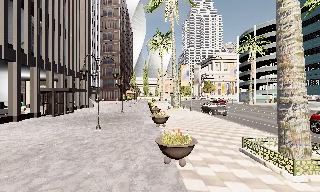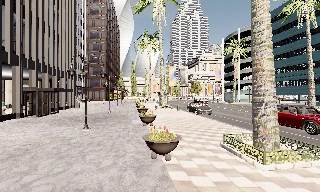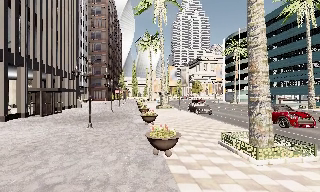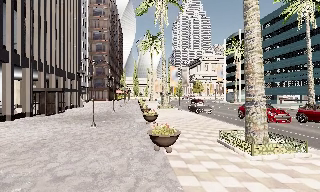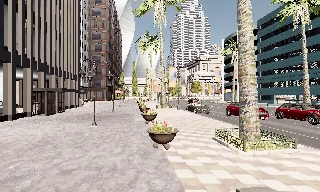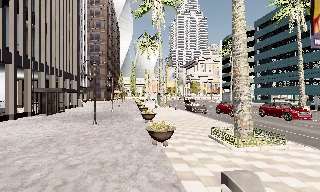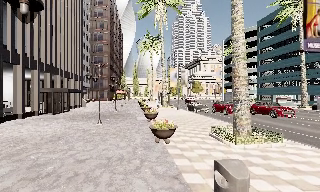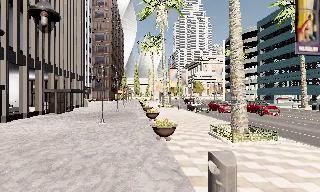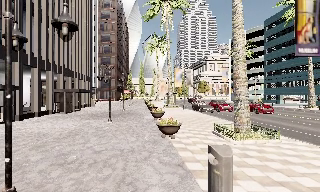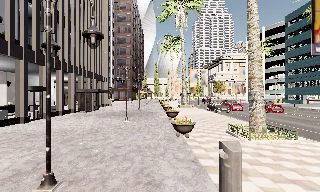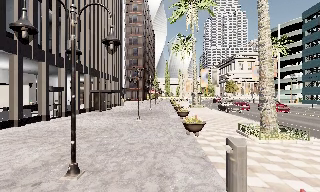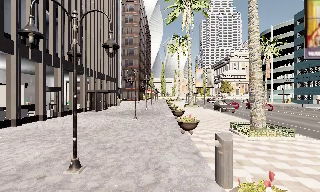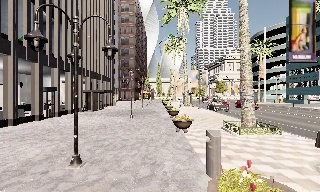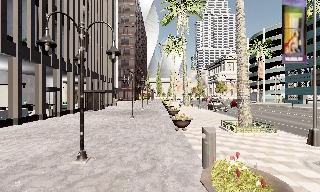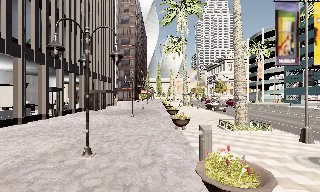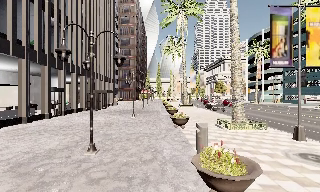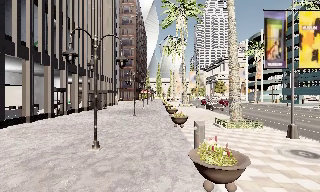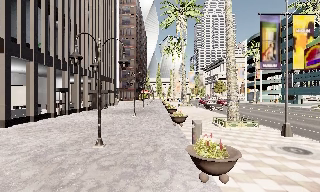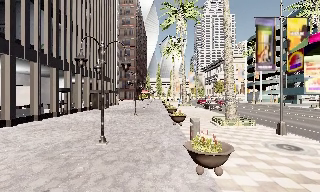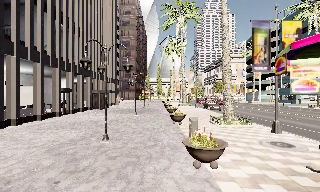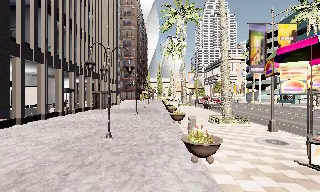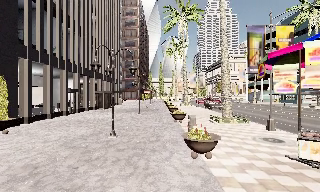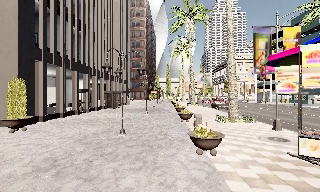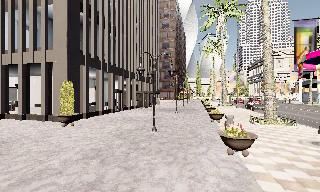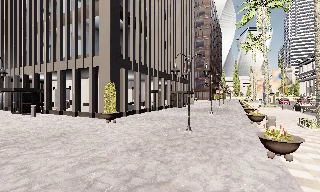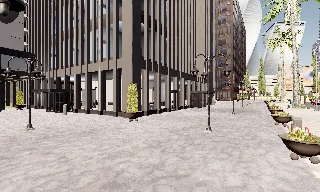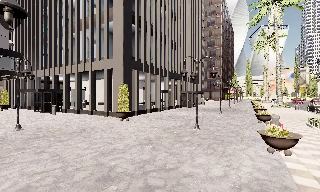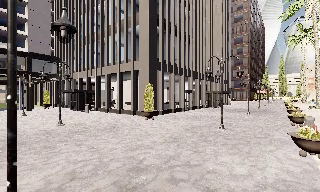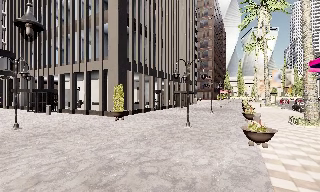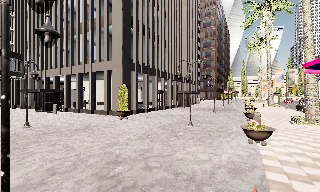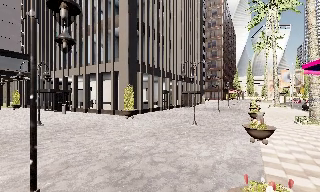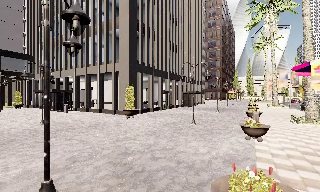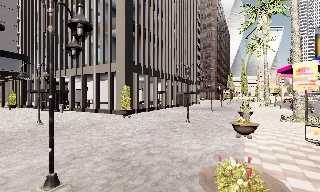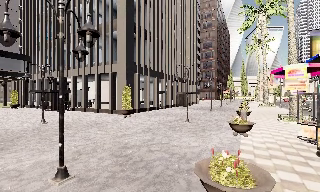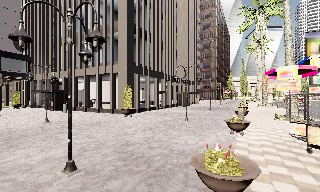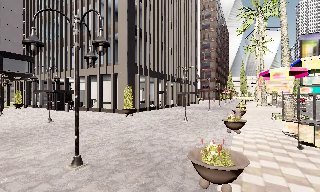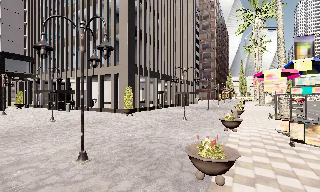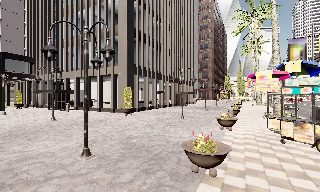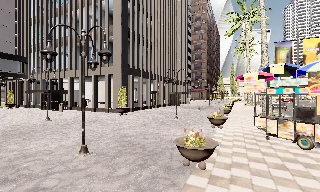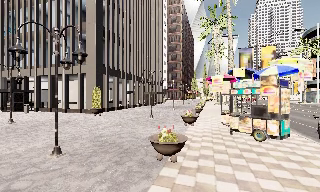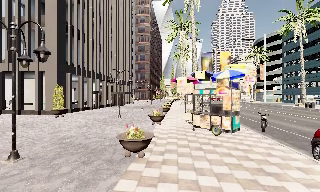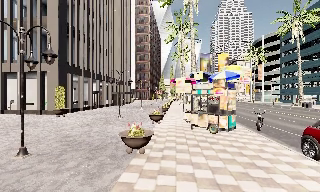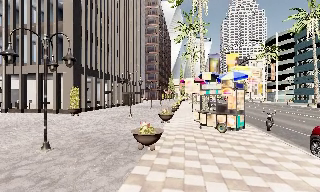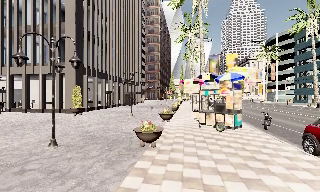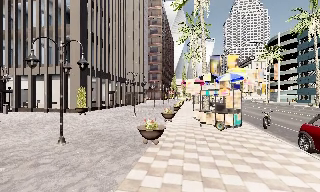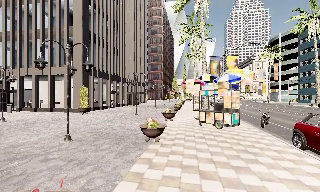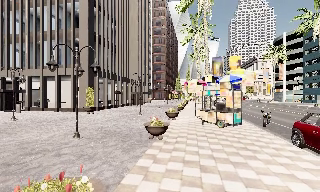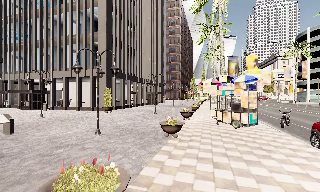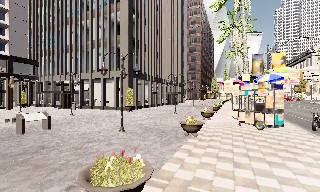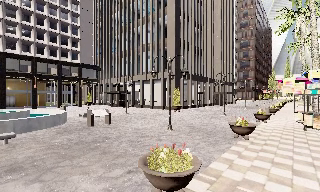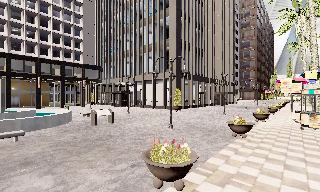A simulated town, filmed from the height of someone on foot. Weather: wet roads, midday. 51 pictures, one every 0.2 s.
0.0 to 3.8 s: The camera travels backward, about 7 m, so what stands in front gets smaller.
3.8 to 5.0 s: The scene slides to the right, as the camera pans about 35 degrees to its left. It travels backward, about 2.5 m.
5.0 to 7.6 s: The camera travels backward, about 5 m, so what stands in front gets smaller.
7.6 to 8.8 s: The scene slides to the left, as the camera pans about 15 degrees to its right. It travels backward, about 2.5 m, so what stands in front gets smaller.
8.8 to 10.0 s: The camera swings to its left by about 30 degrees, and the scene slides to the right. It travels backward, about 2 m.
The film runs backward here.
